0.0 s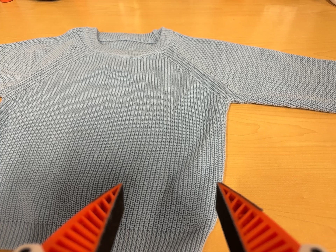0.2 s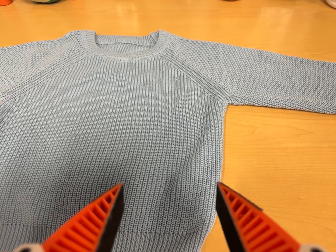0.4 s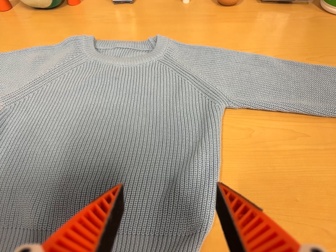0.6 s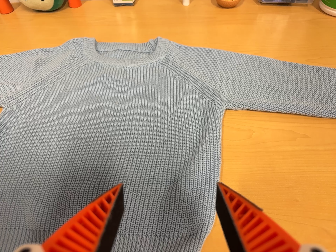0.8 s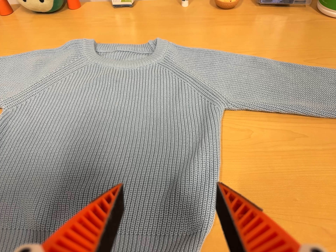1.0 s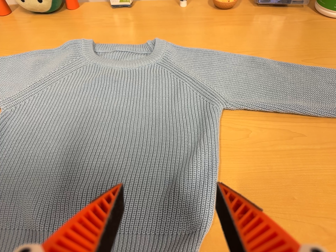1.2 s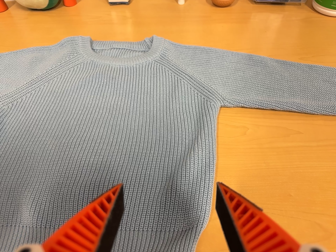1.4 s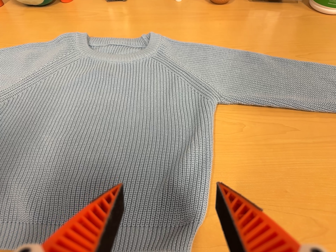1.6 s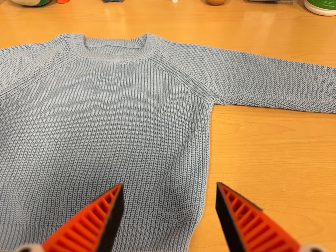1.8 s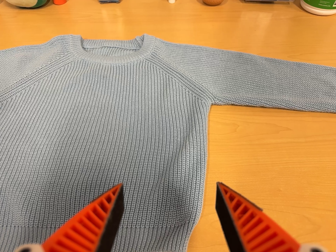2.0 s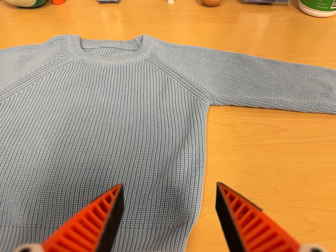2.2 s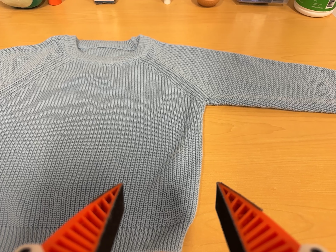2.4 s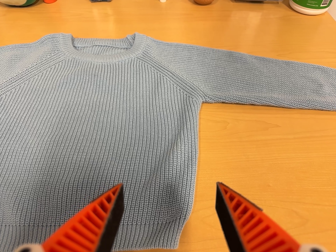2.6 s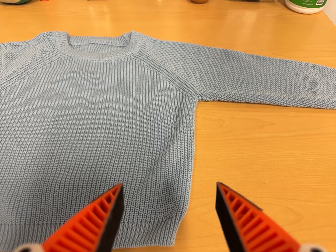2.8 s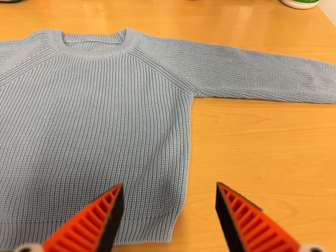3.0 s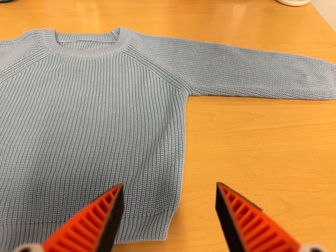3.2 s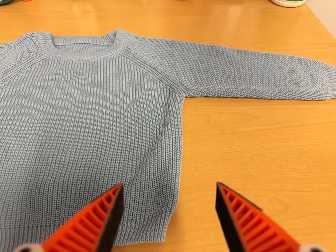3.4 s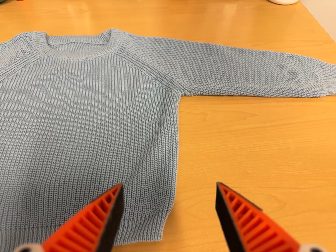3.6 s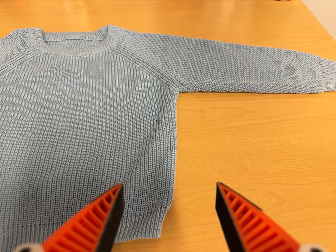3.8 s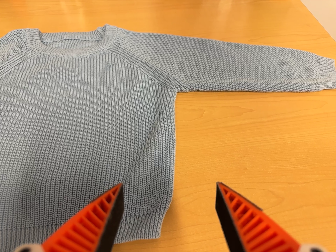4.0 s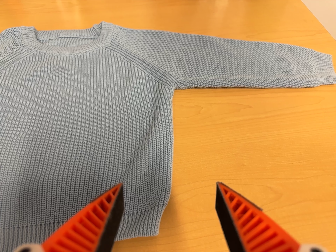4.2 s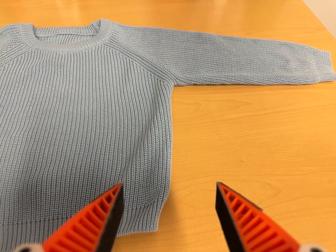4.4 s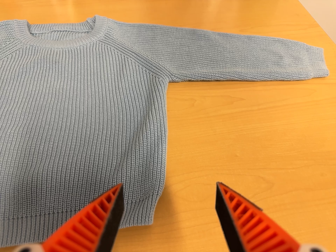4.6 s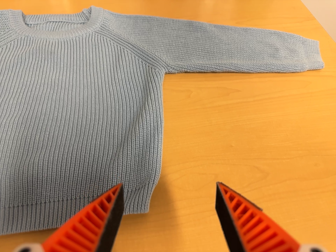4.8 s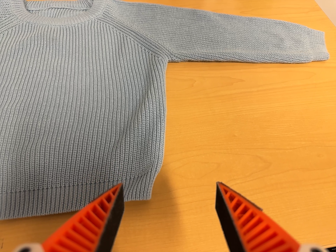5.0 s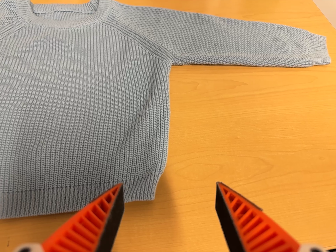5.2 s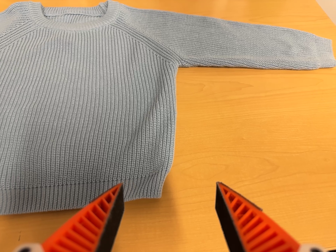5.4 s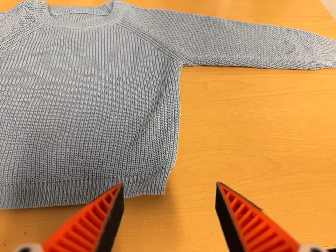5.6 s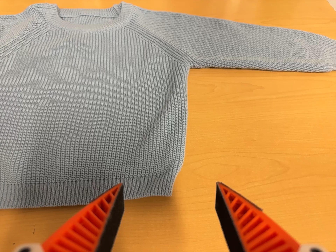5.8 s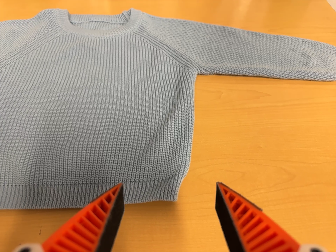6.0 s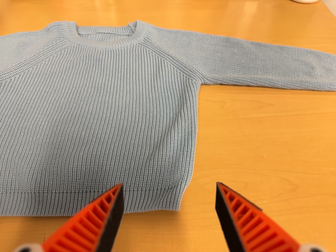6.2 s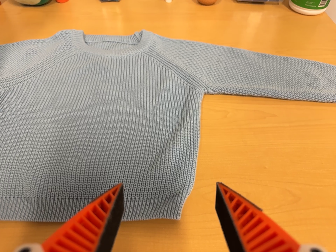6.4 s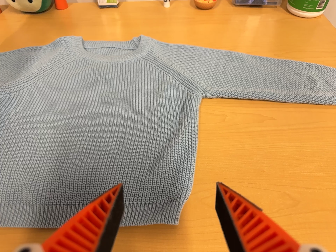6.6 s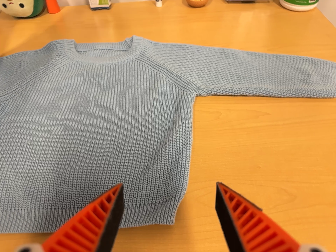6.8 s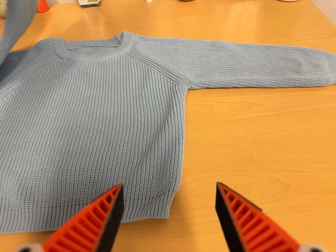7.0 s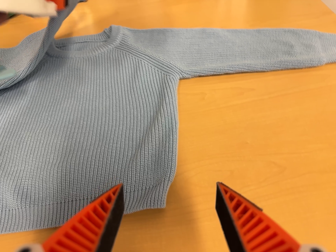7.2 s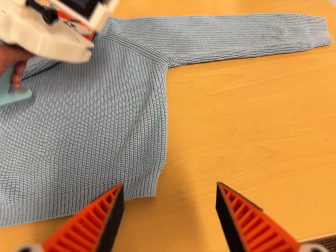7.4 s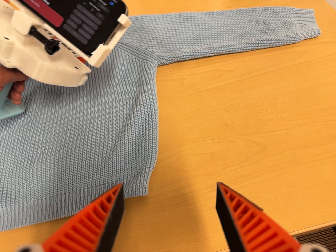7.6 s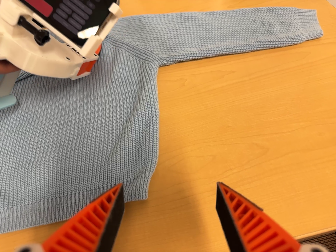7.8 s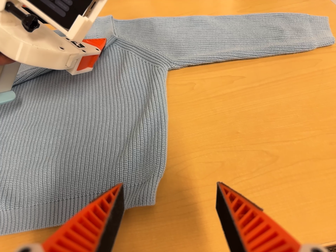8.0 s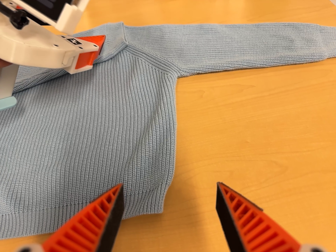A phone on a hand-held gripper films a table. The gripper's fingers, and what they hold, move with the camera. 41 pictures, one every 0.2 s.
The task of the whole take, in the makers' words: left arm across.
0.0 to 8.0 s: The camera travels to its right, about 8 cm, so close, fixed things drift to the left. It rolls about its line of sight by about 10 degrees, and the scene rotates counterclockwise.
The film runs forward here.
